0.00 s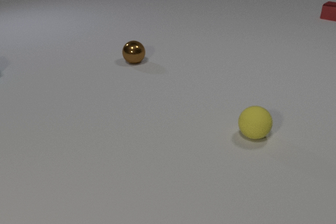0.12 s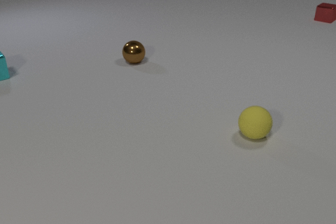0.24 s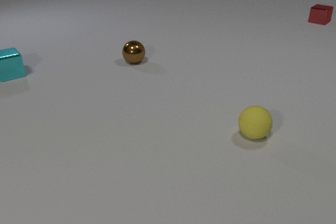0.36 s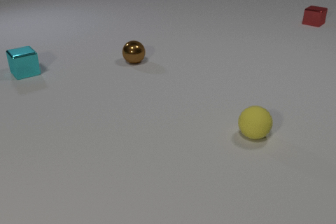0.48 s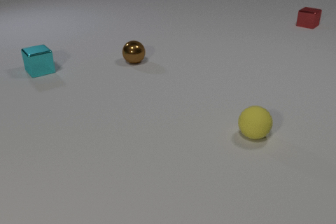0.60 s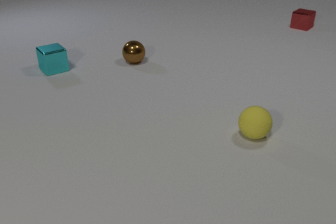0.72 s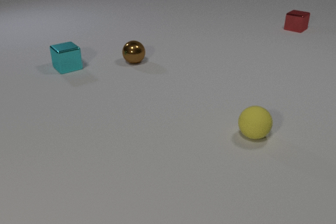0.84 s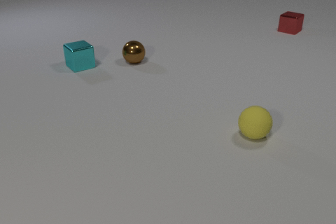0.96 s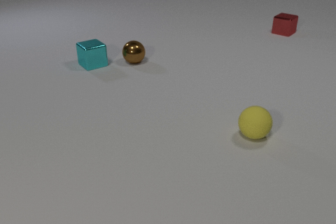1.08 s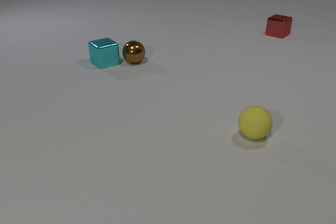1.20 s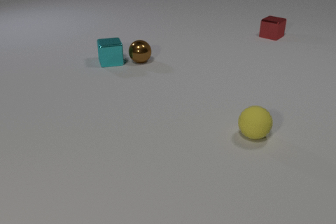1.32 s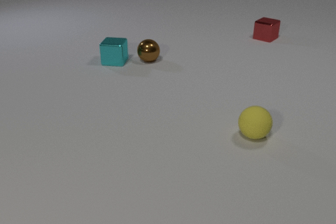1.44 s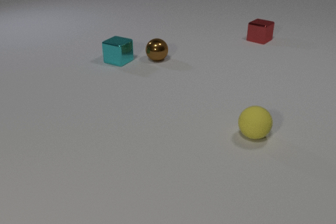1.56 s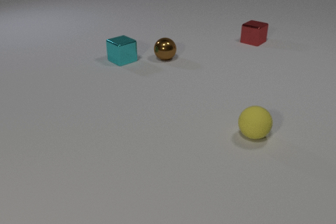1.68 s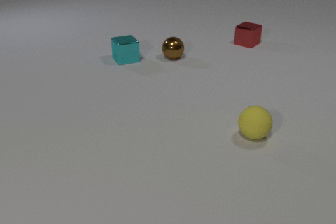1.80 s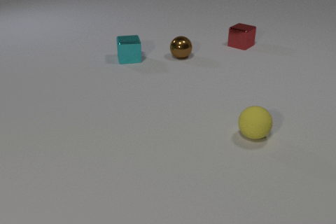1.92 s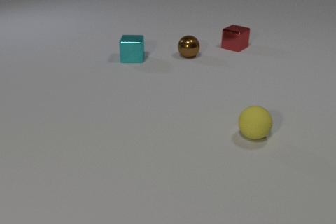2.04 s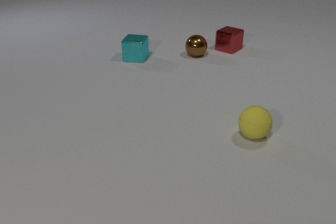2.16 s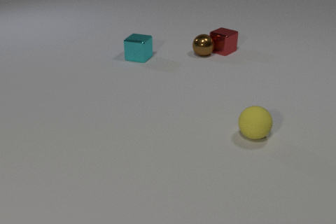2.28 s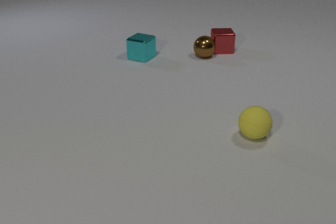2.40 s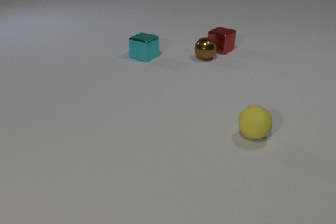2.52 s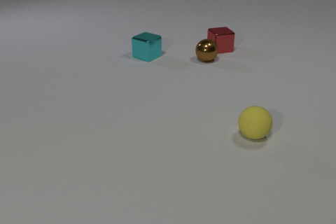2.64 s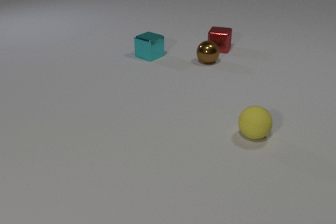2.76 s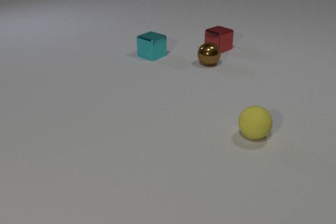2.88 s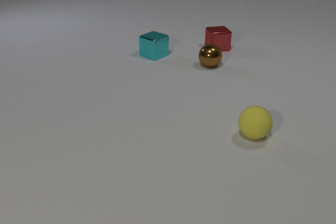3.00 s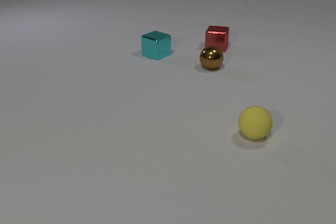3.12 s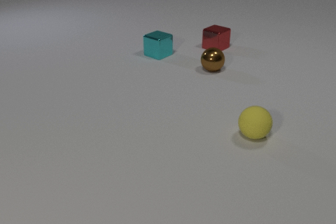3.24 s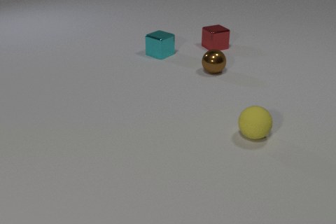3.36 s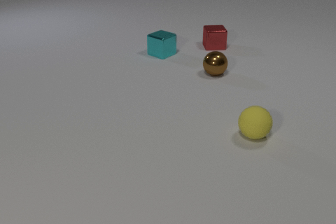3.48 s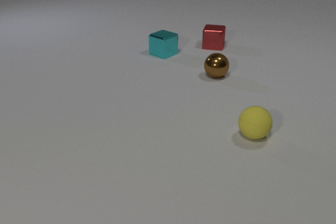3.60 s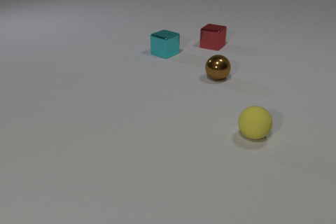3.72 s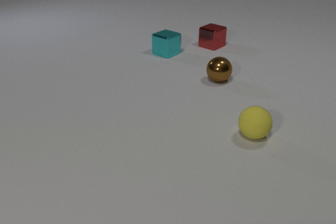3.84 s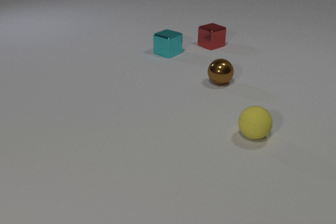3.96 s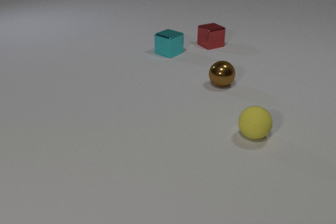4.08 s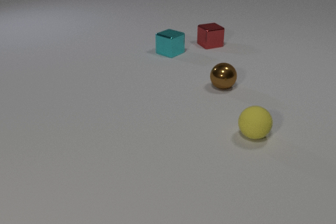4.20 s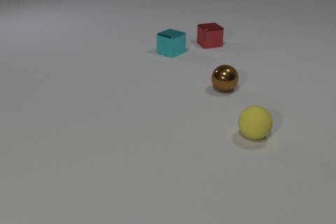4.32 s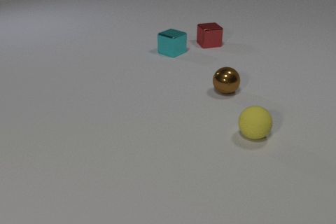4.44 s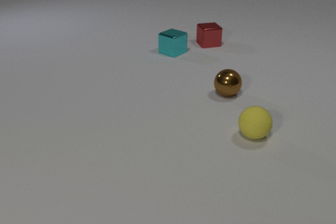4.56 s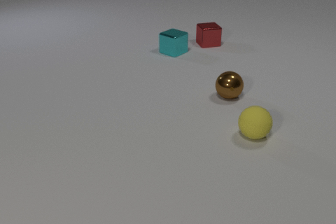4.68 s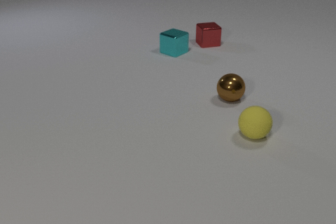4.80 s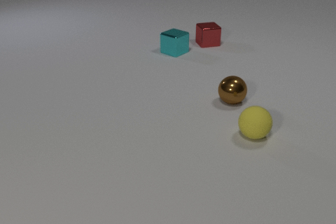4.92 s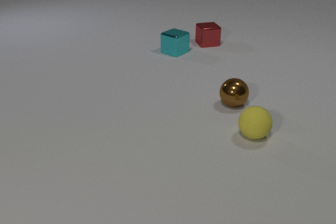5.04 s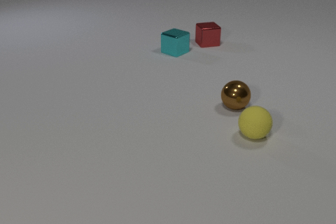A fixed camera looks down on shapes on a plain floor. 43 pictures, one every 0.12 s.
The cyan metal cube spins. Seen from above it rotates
clockwise.
The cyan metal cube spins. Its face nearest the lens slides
to the left.
0.00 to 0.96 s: The cyan metal cube comes in at the left edge, slides to the right. The red metal cube slides toward the camera and to the left.
0.96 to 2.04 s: The cyan metal cube slides to the right, spins clockwise seen from above by about 135 degrees, its near face sliding to the left. The brown metal sphere rolls to the right. The red metal cube slides toward the camera and to the left. The cyan metal cube and the brown metal sphere collide.
2.04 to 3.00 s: The cyan metal cube slides to the right, spins clockwise seen from above by about 30 degrees, its near face sliding to the left. The brown metal sphere rolls toward the camera and to the right. The red metal cube slides to the left. The brown metal sphere and the red metal cube collide.
3.00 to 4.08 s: The cyan metal cube slides to the right and away from the camera. The brown metal sphere rolls toward the camera. The red metal cube slides away from the camera and to the left.
4.08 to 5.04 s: The cyan metal cube slides to the right. The brown metal sphere rolls toward the camera.
What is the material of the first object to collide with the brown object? metal.
How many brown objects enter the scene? 0.
What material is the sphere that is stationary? rubber.
